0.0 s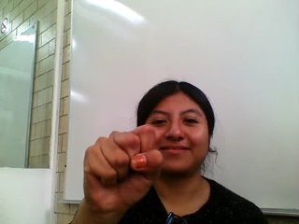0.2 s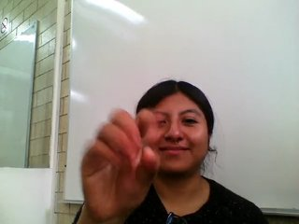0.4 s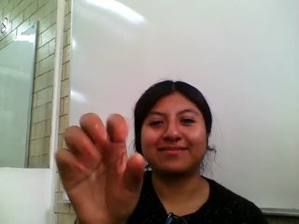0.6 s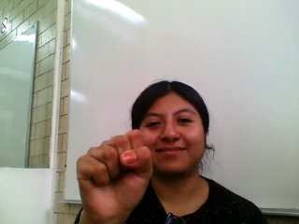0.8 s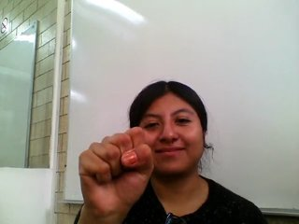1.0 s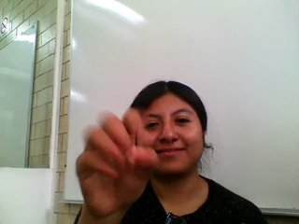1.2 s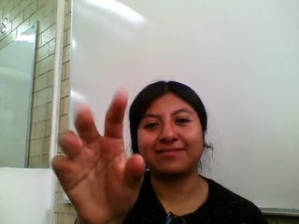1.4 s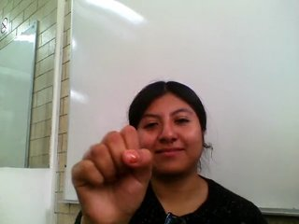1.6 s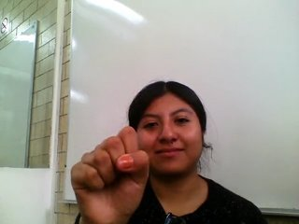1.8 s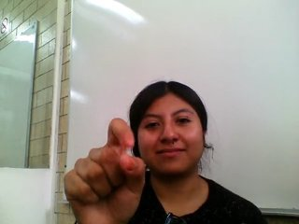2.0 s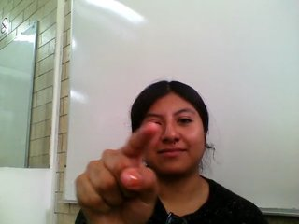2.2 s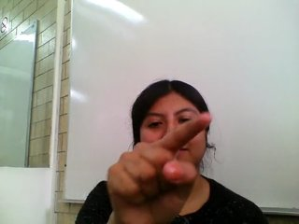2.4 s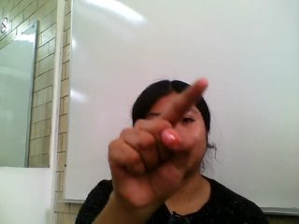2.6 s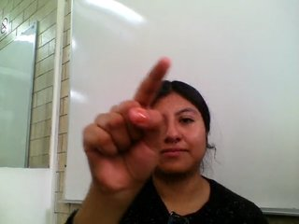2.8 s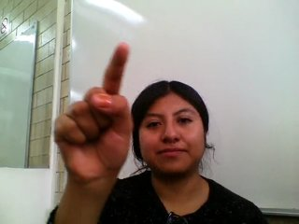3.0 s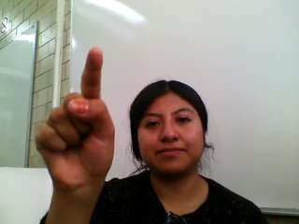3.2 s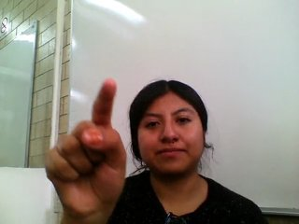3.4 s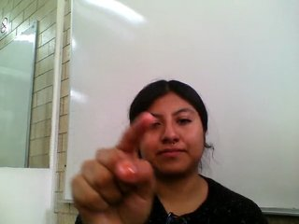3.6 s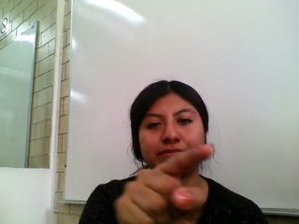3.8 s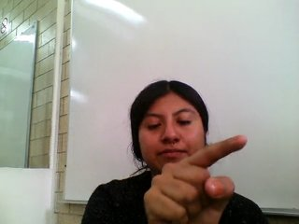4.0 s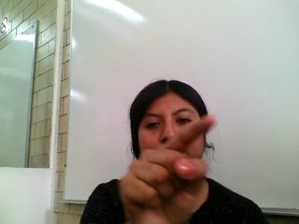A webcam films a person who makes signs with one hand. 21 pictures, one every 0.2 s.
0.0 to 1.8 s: Open twice.
1.9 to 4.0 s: Pointing with one finger.
